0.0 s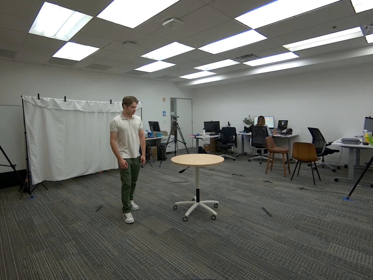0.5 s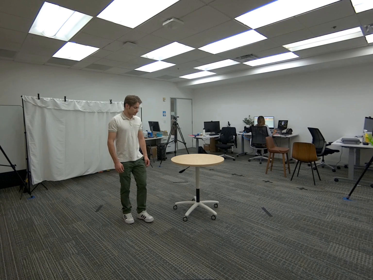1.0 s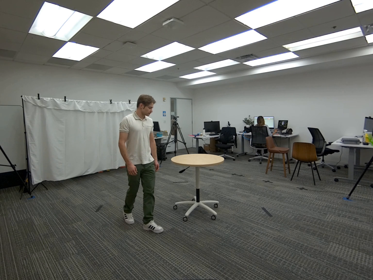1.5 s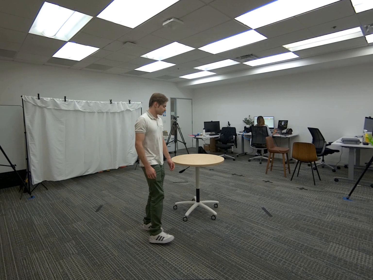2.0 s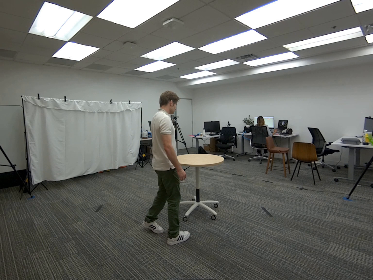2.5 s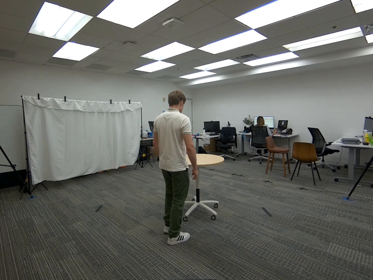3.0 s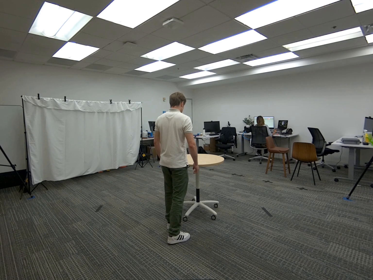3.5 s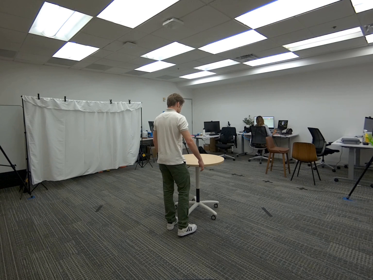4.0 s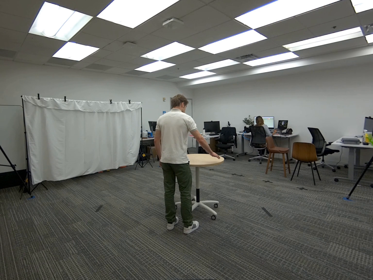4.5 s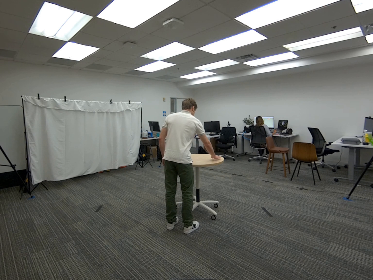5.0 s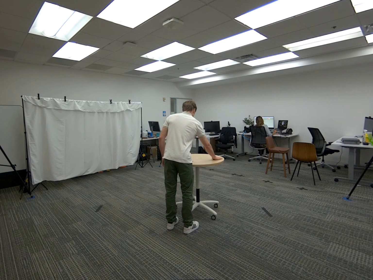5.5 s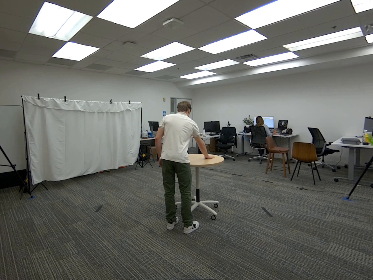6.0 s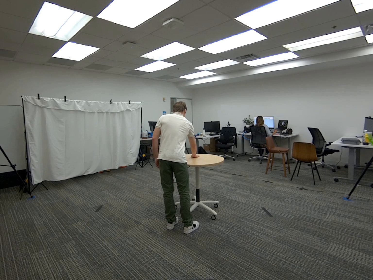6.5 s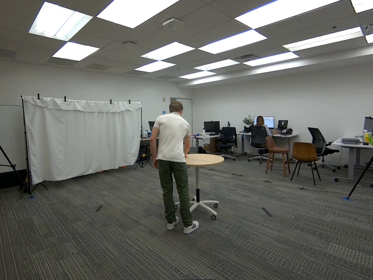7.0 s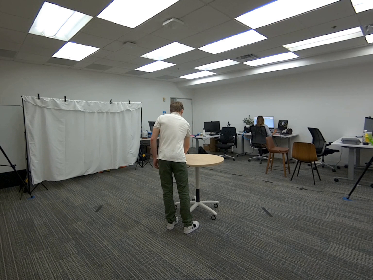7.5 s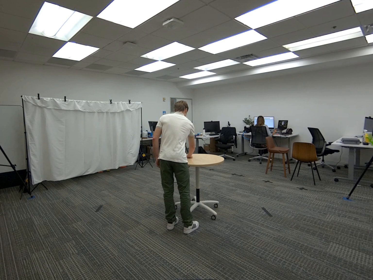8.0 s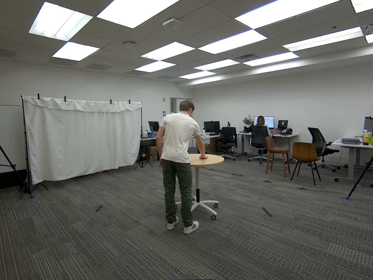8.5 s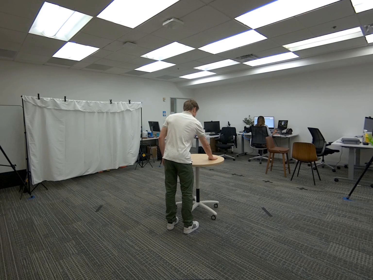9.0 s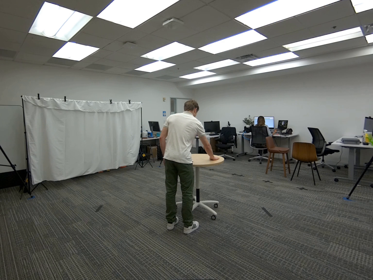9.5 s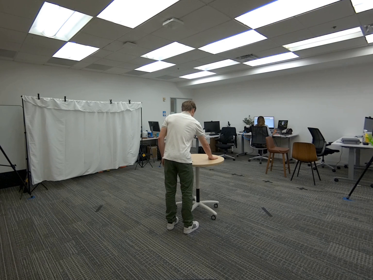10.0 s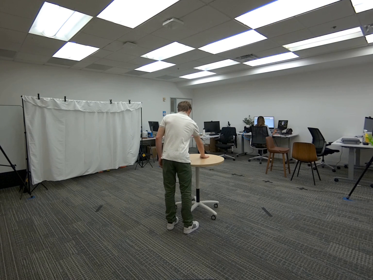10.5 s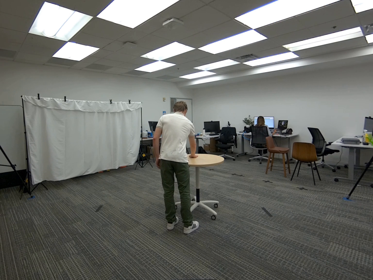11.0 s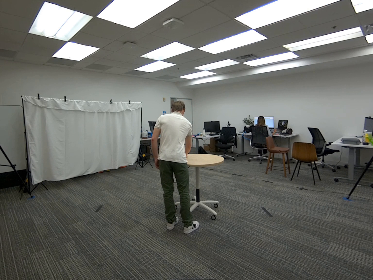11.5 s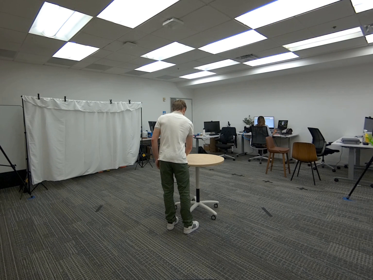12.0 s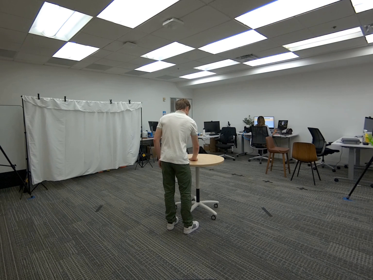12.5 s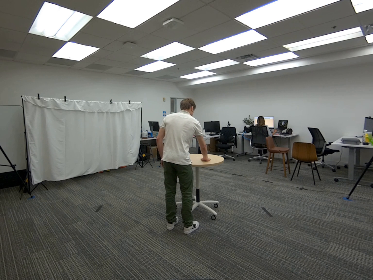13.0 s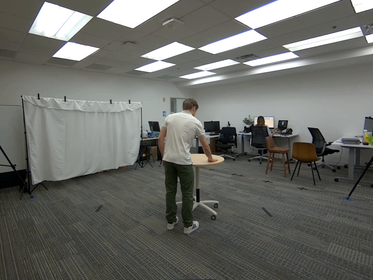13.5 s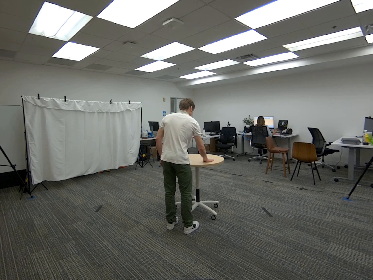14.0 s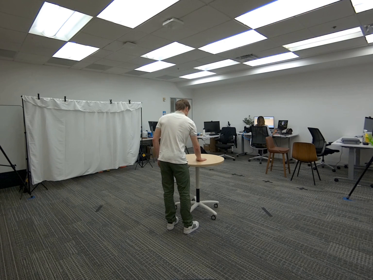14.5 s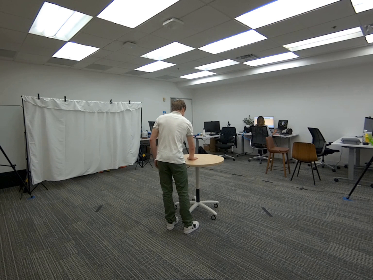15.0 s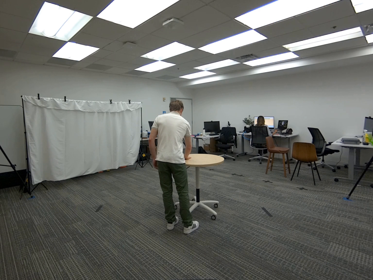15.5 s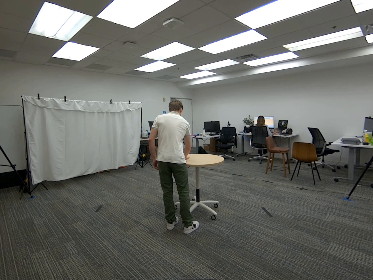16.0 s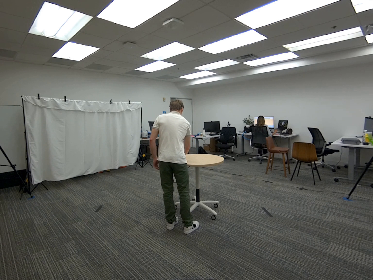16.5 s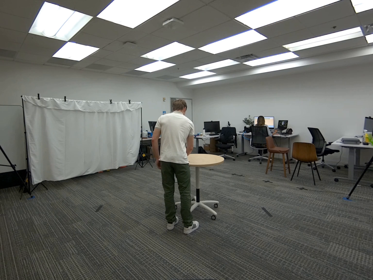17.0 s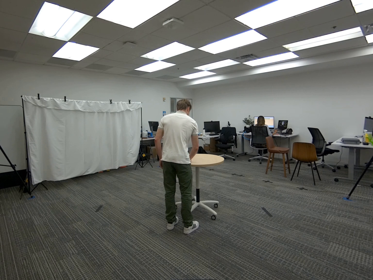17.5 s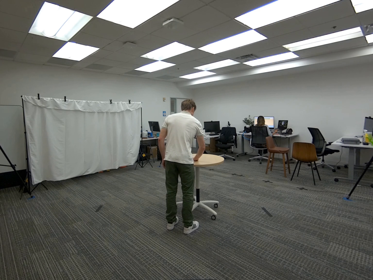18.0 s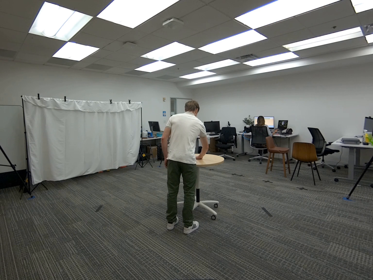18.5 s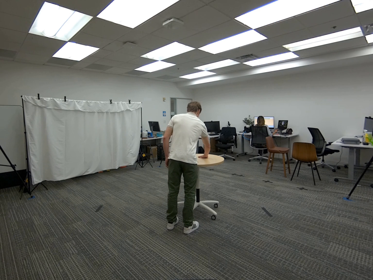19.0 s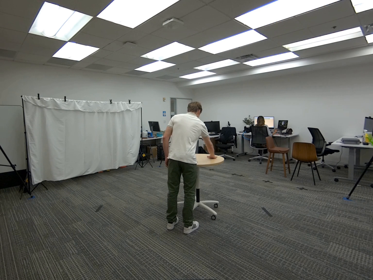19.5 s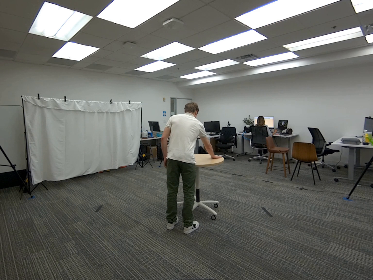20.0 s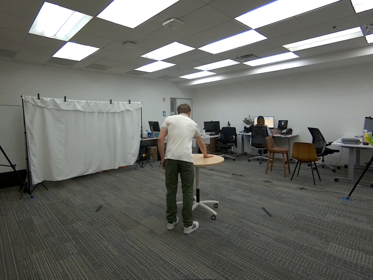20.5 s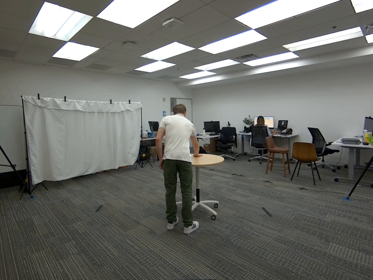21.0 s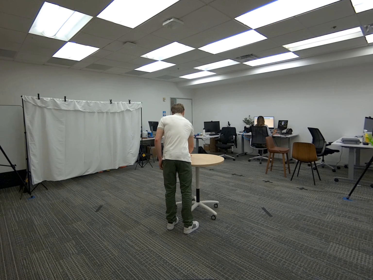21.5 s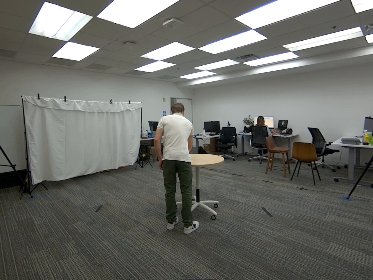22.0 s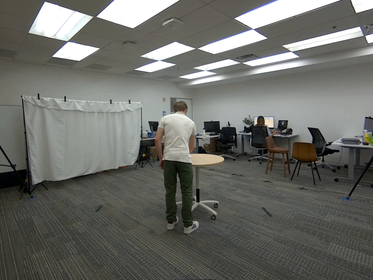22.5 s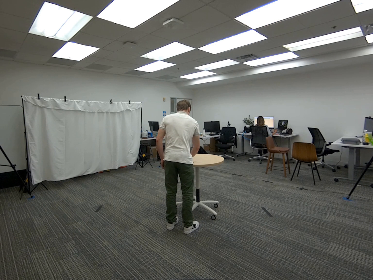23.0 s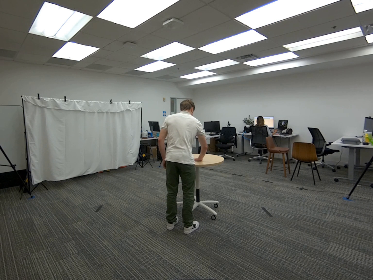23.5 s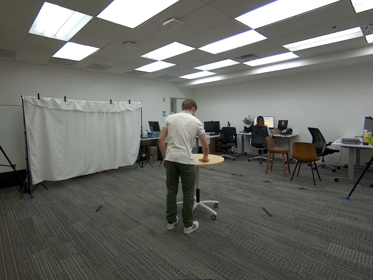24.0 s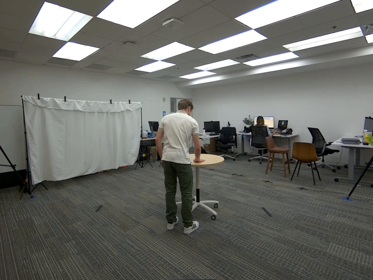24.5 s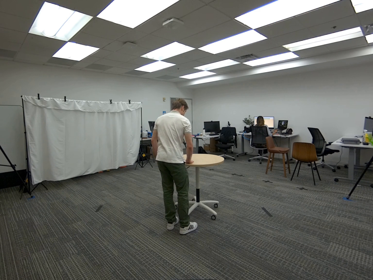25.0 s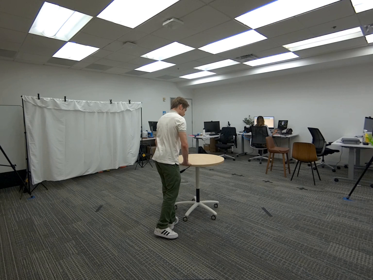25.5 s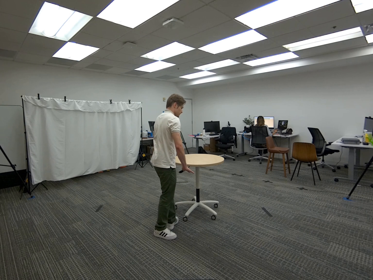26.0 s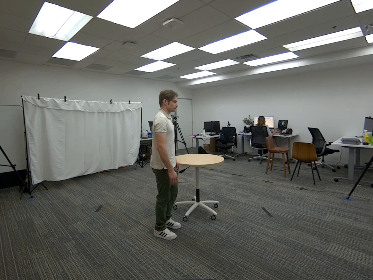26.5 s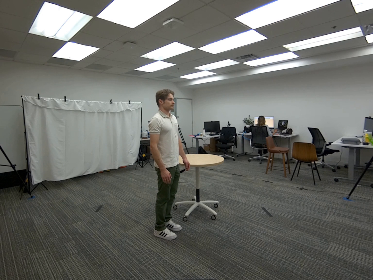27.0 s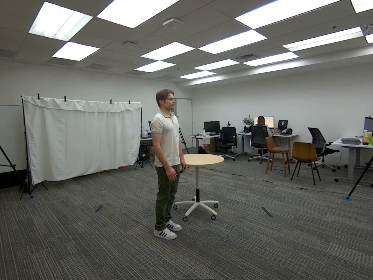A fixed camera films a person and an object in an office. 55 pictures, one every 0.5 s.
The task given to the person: Walk to the round table, place your right hand on the table and perform a wiping action. Do this around the entire top of the table until finished.
